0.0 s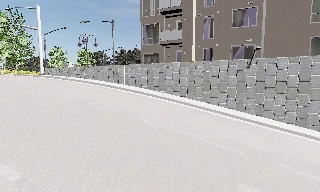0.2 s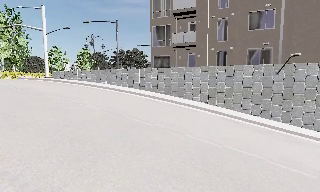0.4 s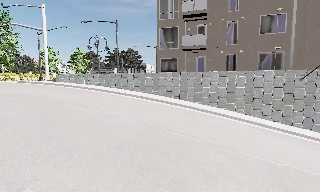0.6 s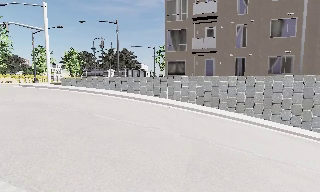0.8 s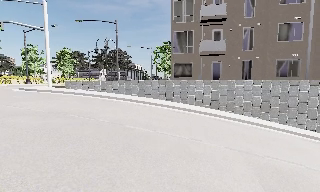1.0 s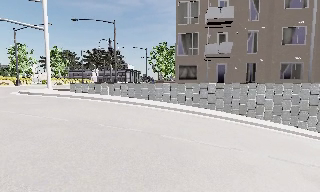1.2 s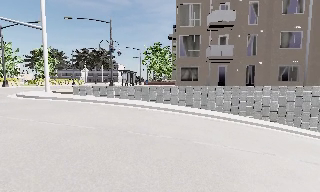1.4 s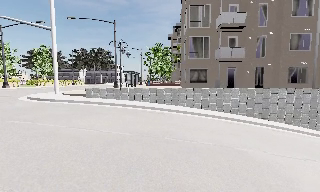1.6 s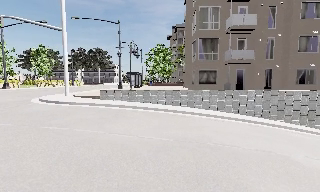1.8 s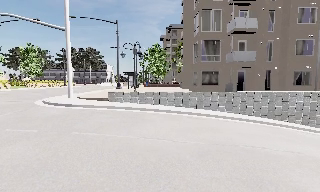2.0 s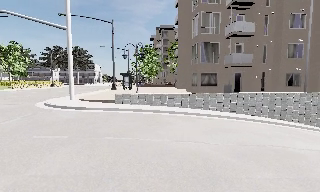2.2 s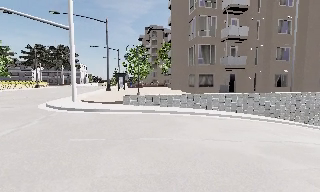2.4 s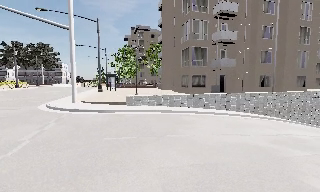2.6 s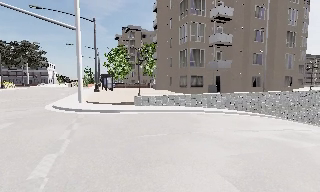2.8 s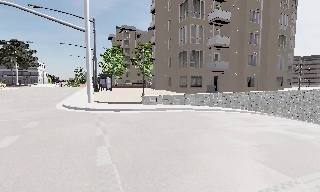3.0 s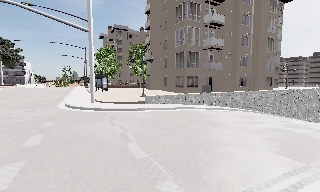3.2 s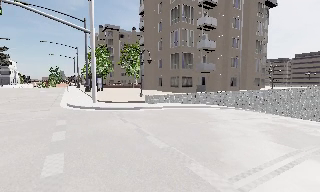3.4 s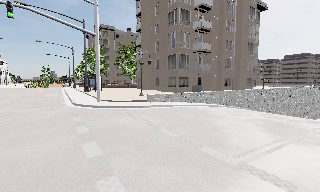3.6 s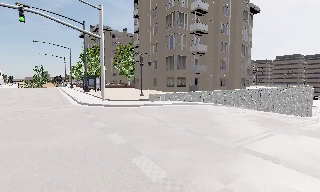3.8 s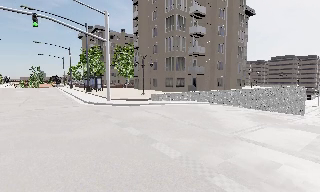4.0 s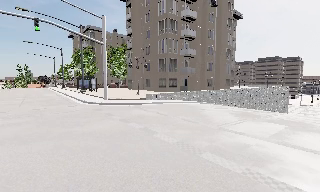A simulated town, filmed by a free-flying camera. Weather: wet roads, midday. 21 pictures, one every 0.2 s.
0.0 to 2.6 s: The camera pans to its right, which is clockwise from overhead, by about 40 degrees. It travels to its left, about 18 m, so close, fixed things drift to the right.
2.6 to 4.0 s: The camera pans to its right, which is clockwise from overhead, by about 20 degrees. It travels backward and to its left, about 7 m, so what stands in front gets smaller.
The film runs backward here.
